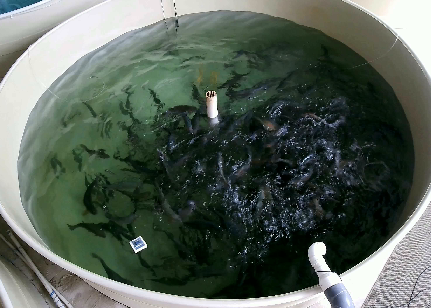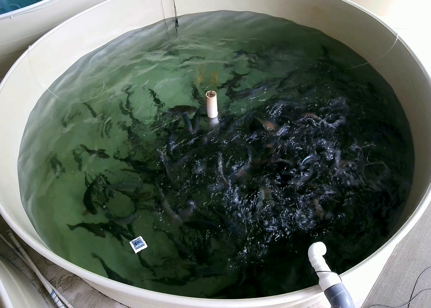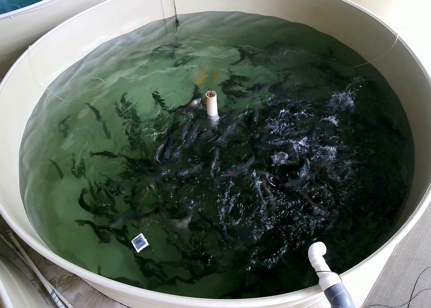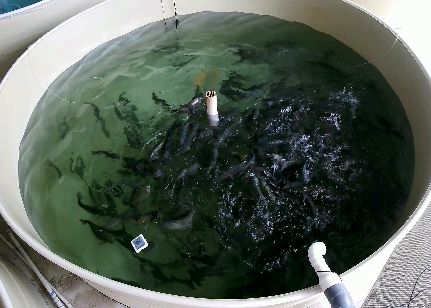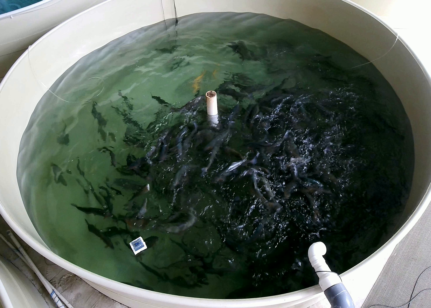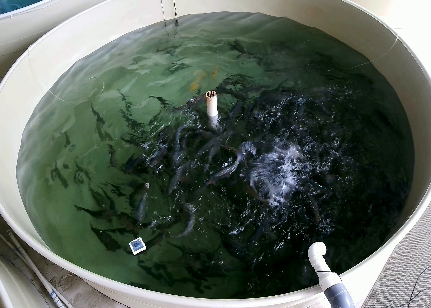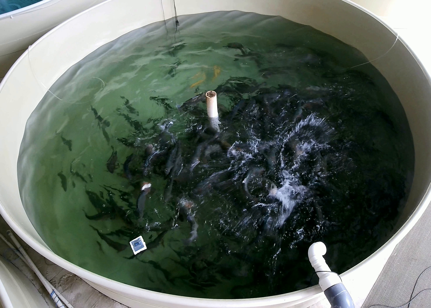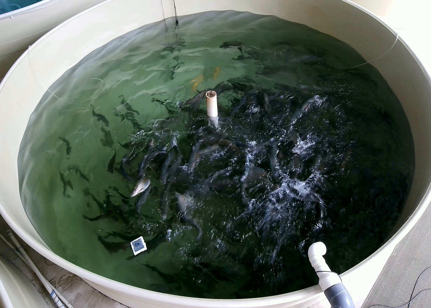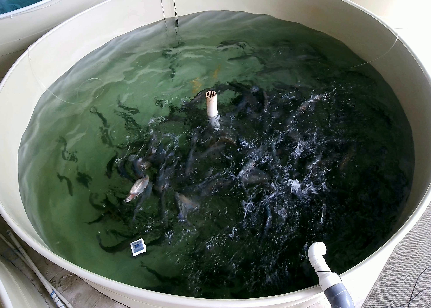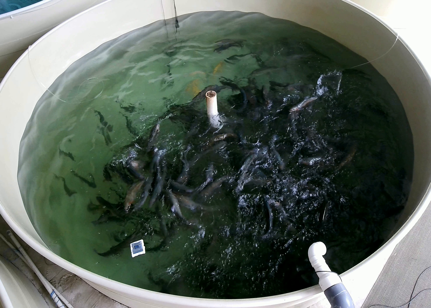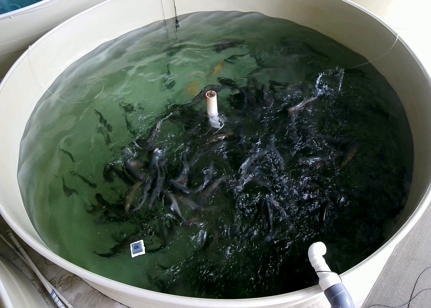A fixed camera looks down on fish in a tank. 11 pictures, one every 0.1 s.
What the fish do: Strong feeding.
